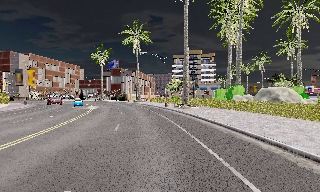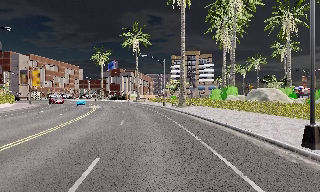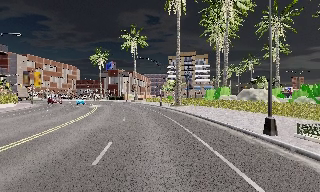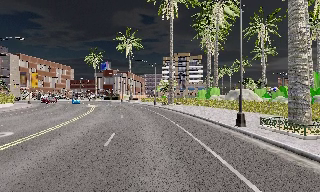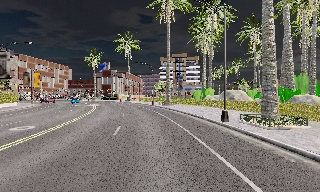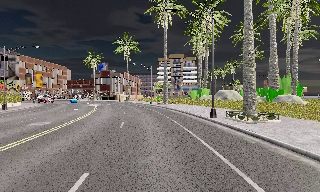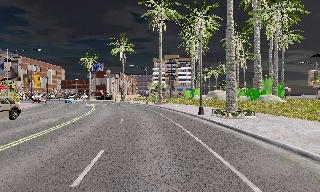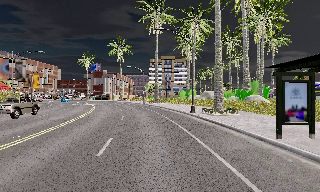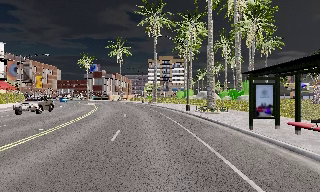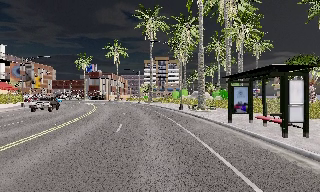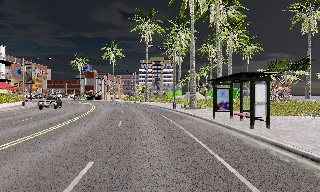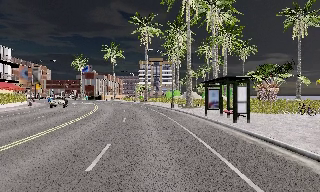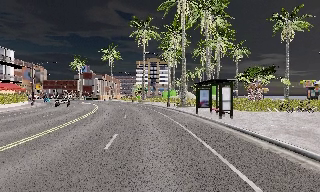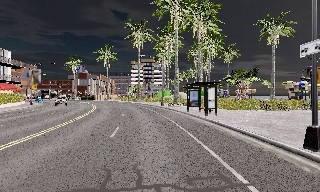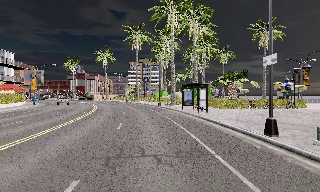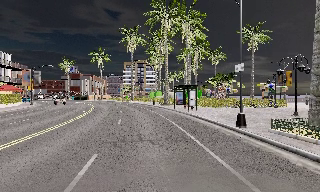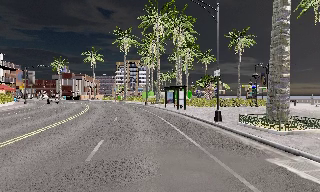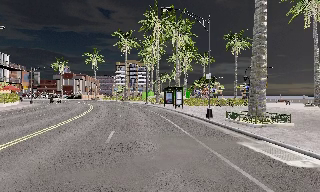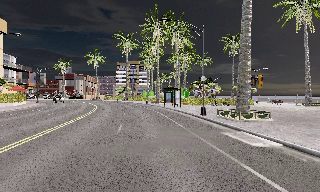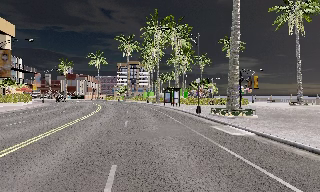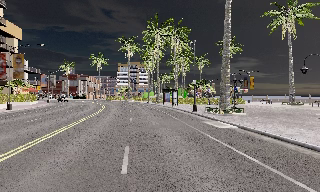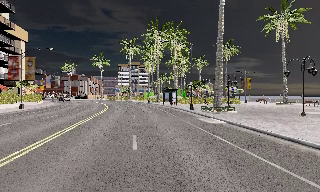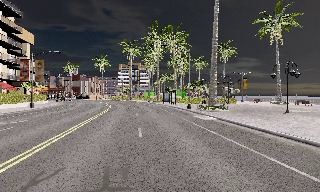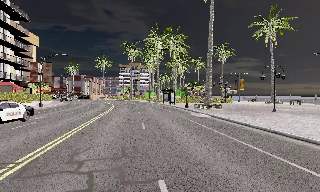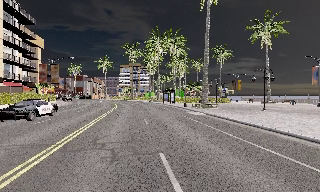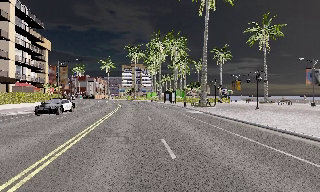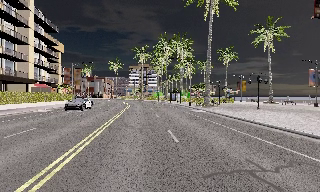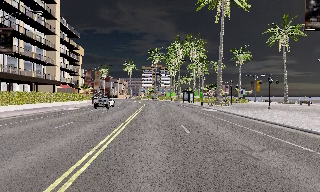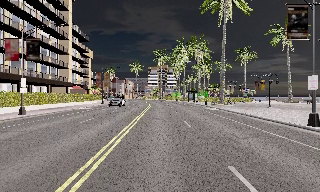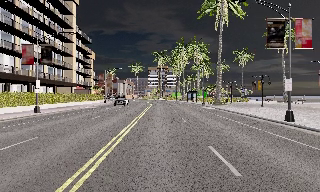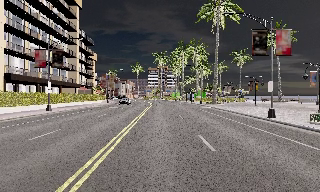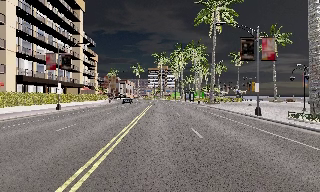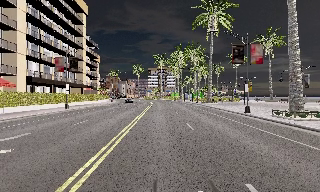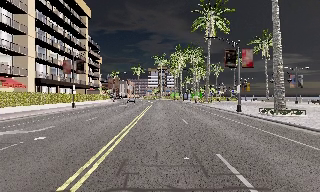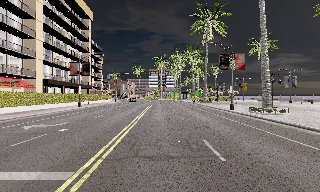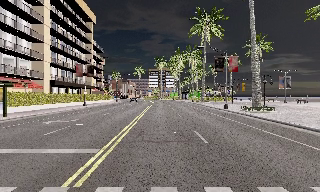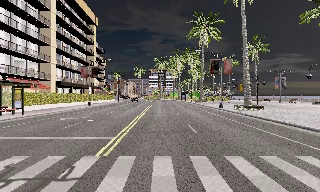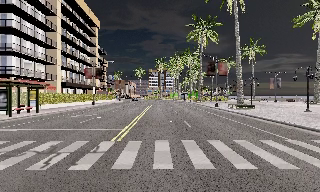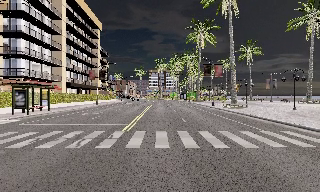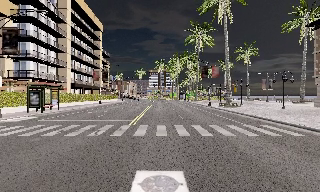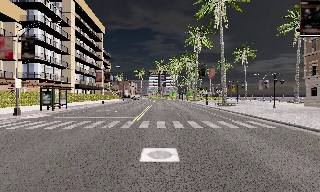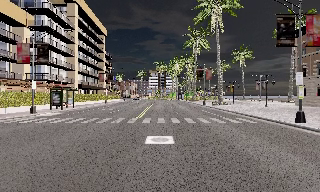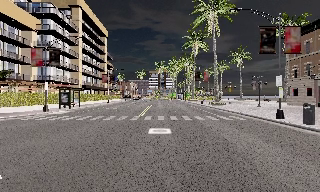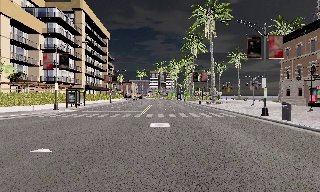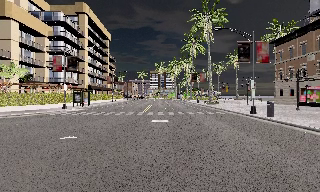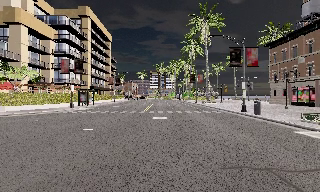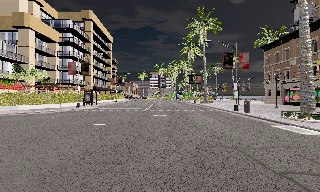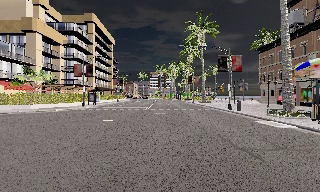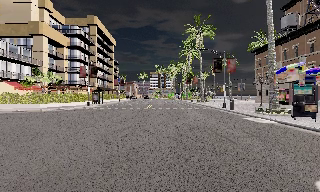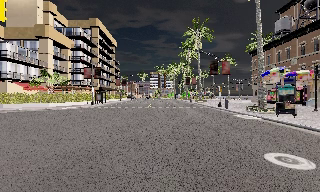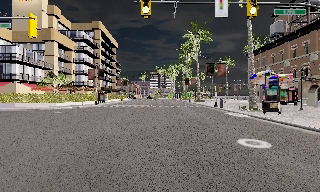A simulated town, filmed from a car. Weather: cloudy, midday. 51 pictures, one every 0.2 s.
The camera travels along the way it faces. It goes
backward.
0.0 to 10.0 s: The camera pans to its right, which is clockwise from overhead, by about 10 degrees. It travels backward, about 80 m, so what stands in front gets smaller.
The film runs backward here.
